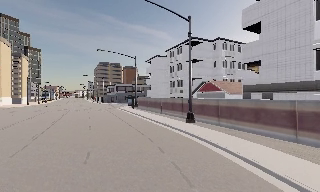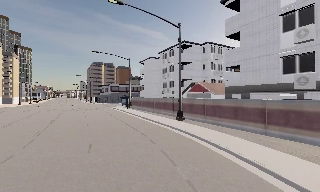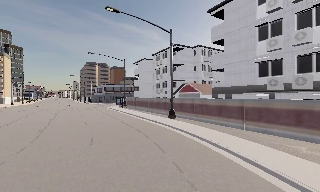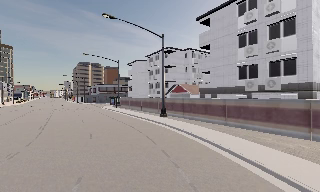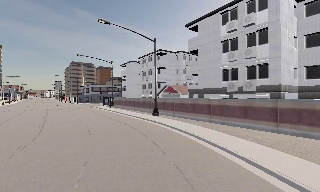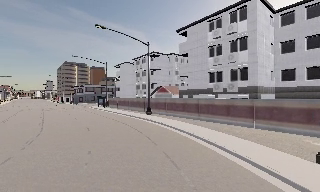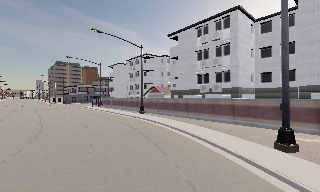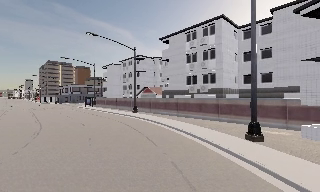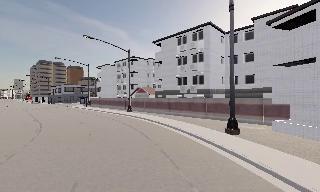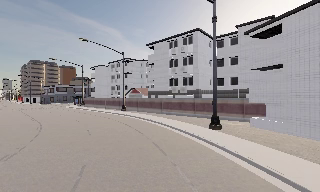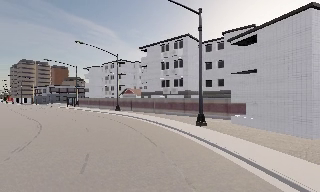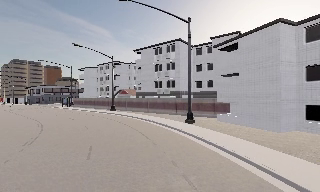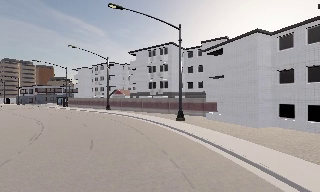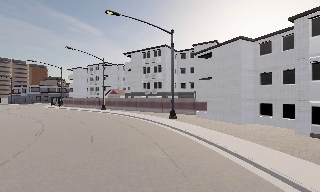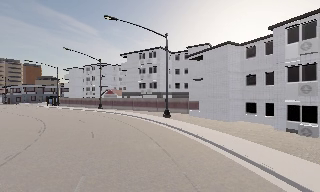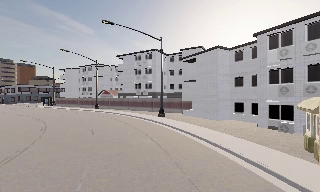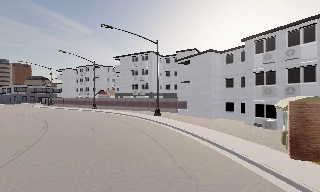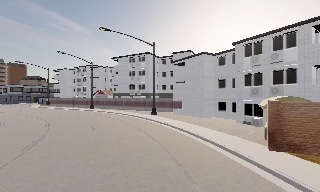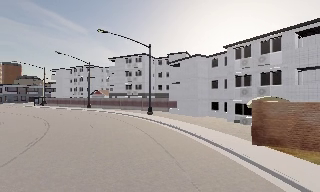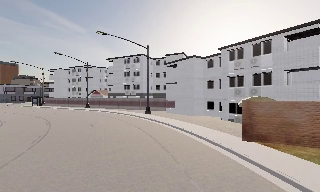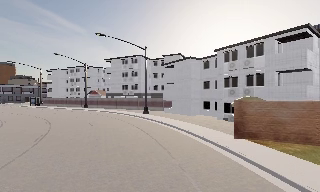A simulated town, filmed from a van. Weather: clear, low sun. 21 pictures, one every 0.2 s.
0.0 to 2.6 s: The camera pans to its right, which is clockwise from overhead, by about 30 degrees. It travels backward, about 19 m, so what stands in front gets smaller.
2.6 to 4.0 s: The camera travels backward, about 6 m, so what stands in front gets smaller. It loses speed.
The film runs backward here.
